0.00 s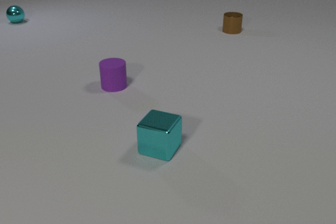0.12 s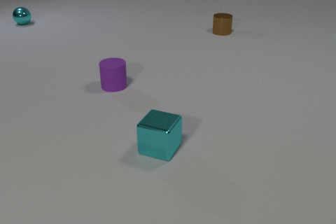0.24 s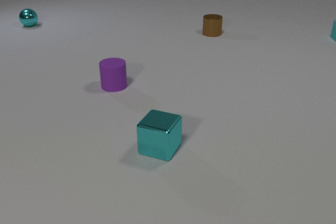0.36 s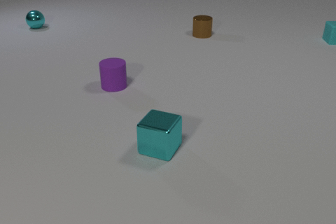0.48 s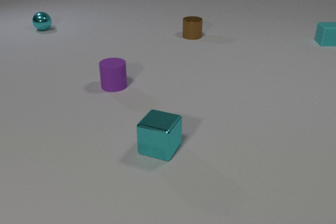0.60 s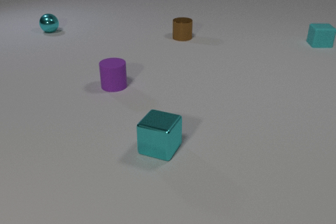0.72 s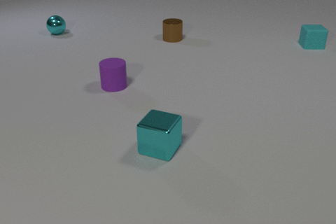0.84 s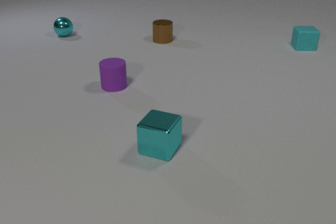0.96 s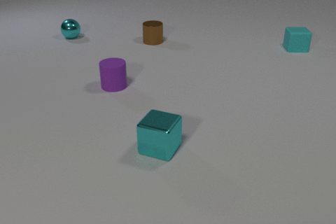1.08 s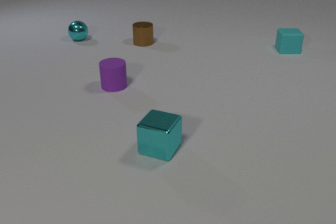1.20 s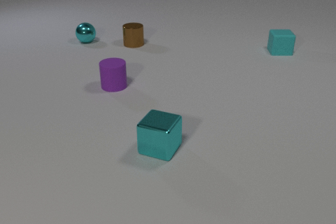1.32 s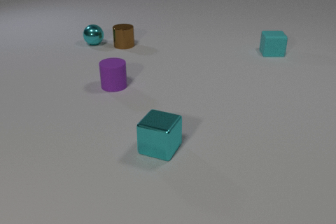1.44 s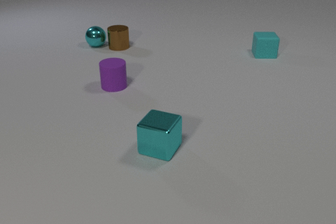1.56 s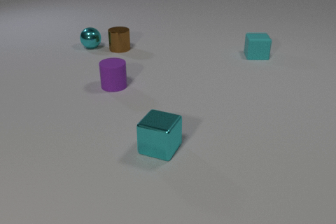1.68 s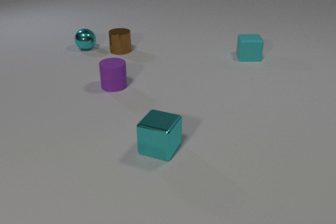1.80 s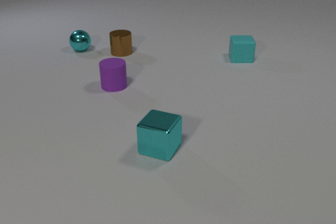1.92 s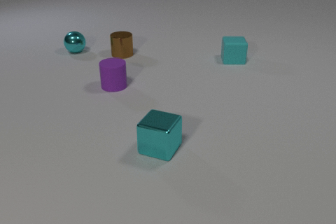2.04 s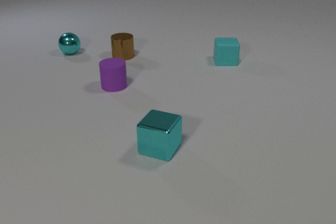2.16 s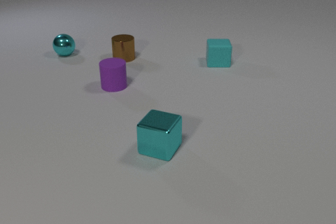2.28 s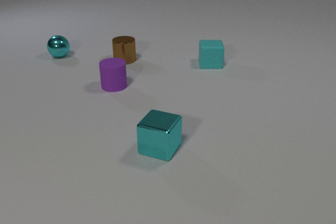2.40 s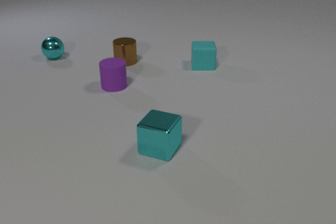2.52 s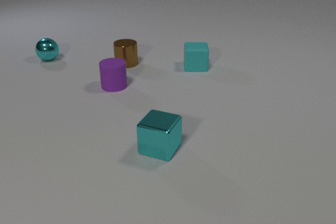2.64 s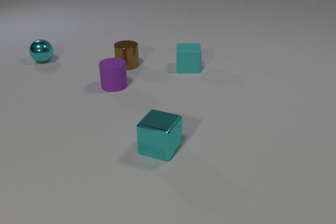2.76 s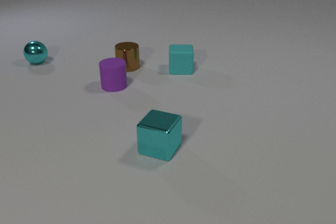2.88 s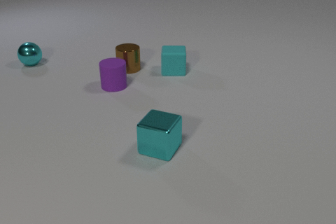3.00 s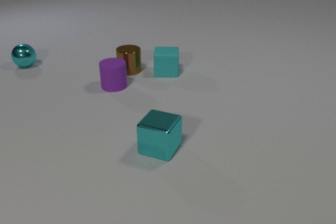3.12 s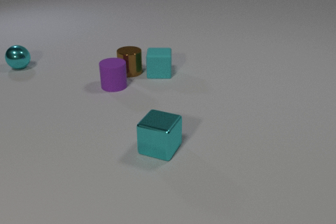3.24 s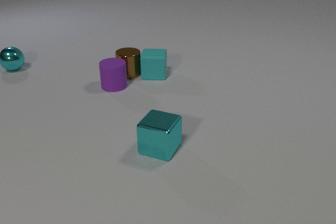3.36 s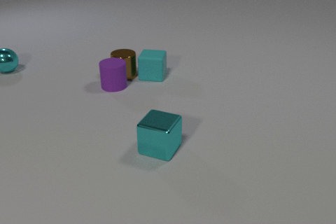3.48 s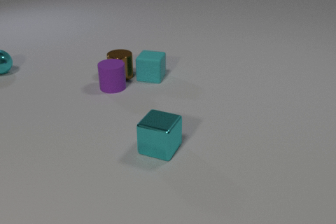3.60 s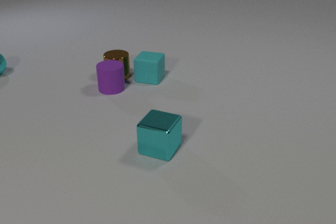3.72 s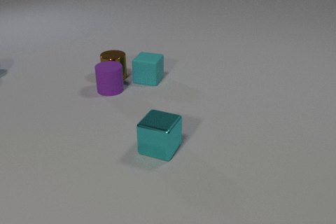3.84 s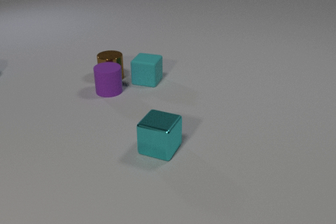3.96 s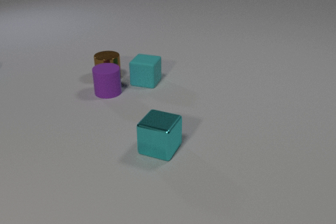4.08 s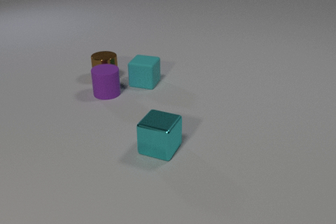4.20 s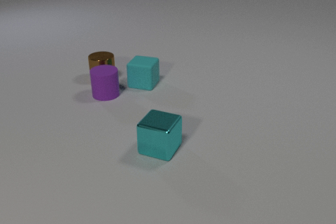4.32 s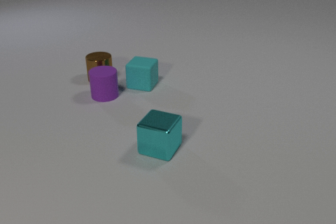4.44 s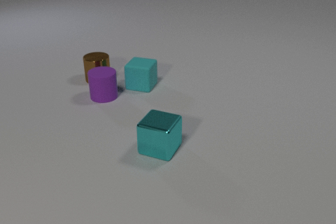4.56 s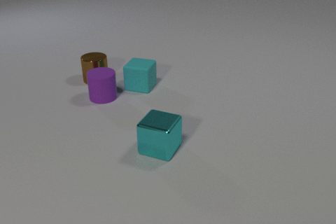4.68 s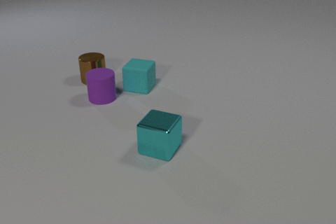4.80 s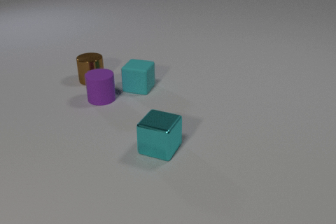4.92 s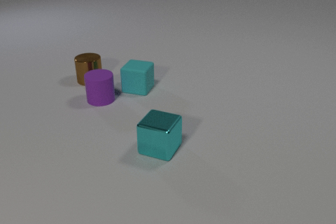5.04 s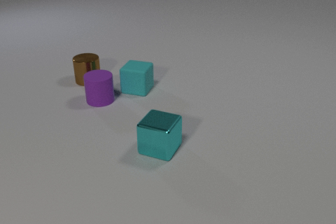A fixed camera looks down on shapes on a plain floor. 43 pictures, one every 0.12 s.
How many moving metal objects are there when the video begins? 2.
How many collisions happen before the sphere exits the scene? 3.
What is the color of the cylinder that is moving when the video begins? brown.
0.00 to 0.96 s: The brown metal cylinder slides to the left and toward the camera. The cyan metal sphere rolls toward the camera and to the right. The cyan rubber cube comes in at the right edge, slides toward the camera and to the left.
0.96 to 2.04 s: The brown metal cylinder slides toward the camera and to the left. The cyan metal sphere rolls toward the camera. The cyan rubber cube slides to the left and toward the camera. The brown metal cylinder and the cyan metal sphere collide.
2.04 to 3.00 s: The brown metal cylinder slides toward the camera. The cyan metal sphere rolls to the left and toward the camera. The cyan rubber cube slides to the left and toward the camera.
3.00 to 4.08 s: The brown metal cylinder slides to the left and toward the camera. The cyan metal sphere rolls to the left, leaves at the left edge. The cyan rubber cube slides toward the camera and to the left. The purple rubber cylinder slides toward the camera and to the left. The brown metal cylinder and the cyan rubber cube collide. The brown metal cylinder and the purple rubber cylinder collide.
4.08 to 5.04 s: The brown metal cylinder slides to the left. The cyan rubber cube slides toward the camera and to the left. The purple rubber cylinder slides toward the camera and to the left.
